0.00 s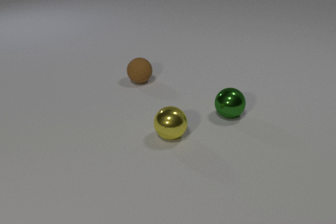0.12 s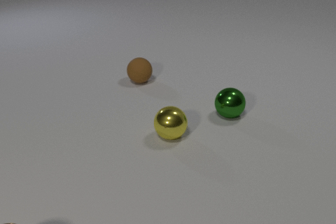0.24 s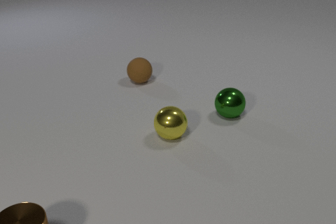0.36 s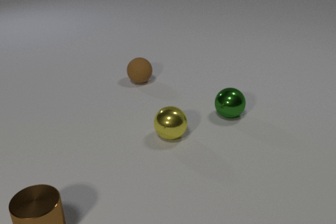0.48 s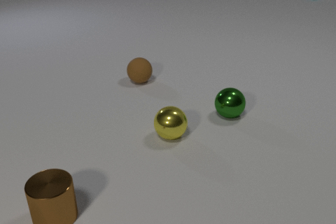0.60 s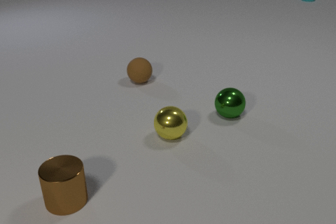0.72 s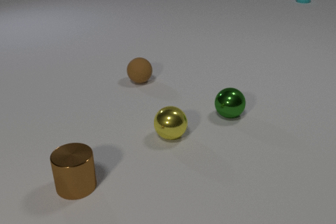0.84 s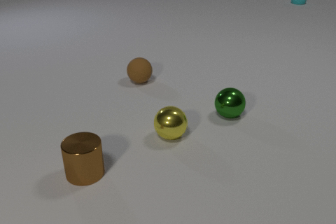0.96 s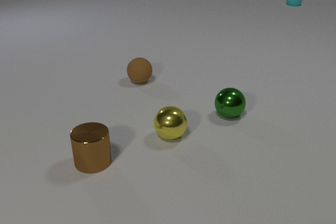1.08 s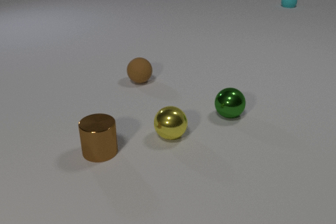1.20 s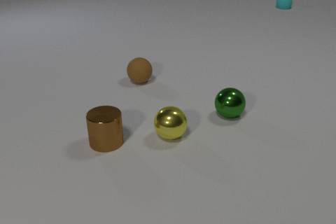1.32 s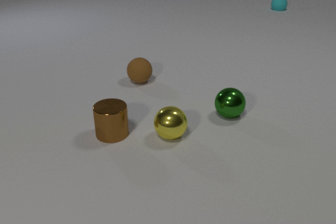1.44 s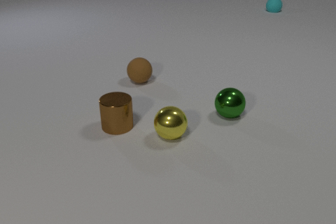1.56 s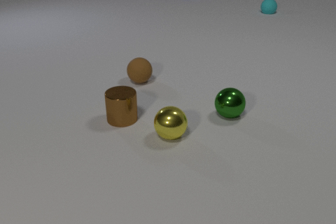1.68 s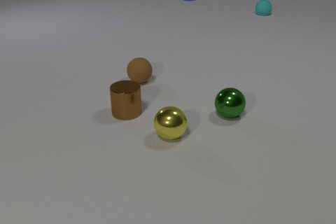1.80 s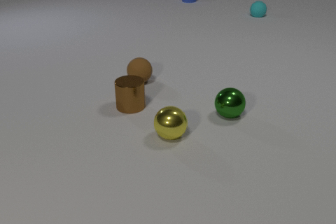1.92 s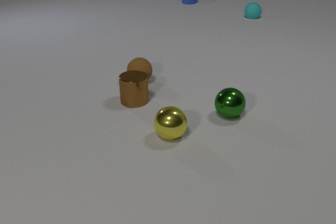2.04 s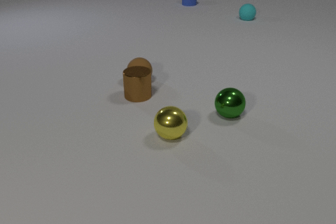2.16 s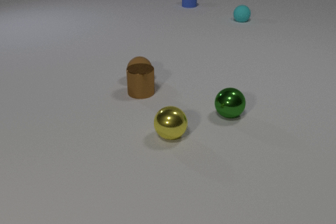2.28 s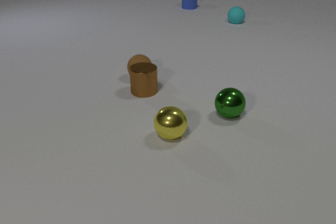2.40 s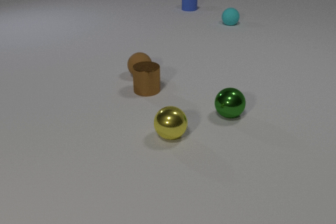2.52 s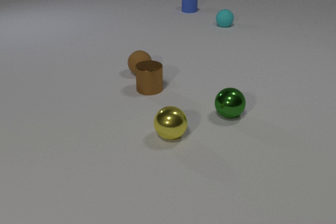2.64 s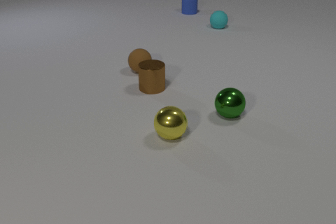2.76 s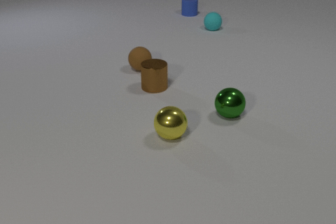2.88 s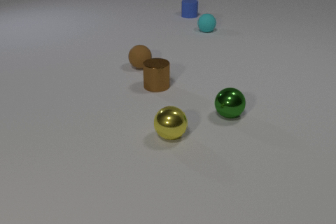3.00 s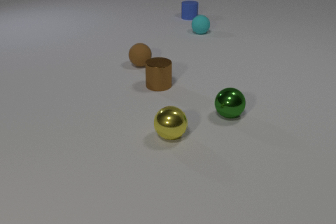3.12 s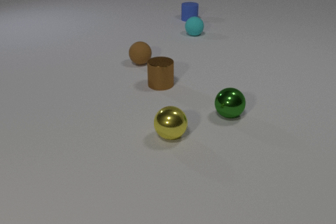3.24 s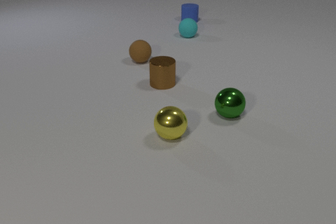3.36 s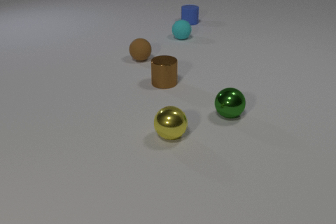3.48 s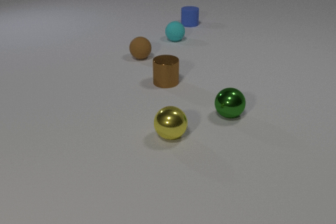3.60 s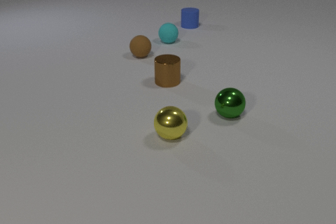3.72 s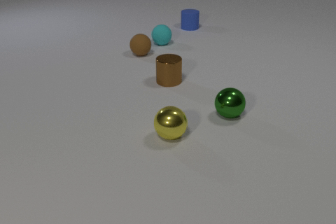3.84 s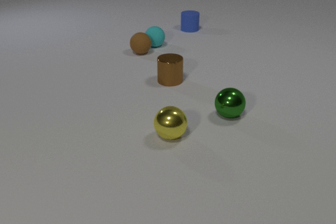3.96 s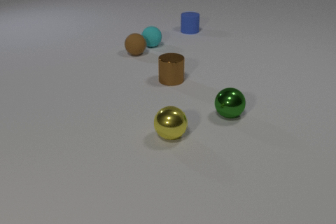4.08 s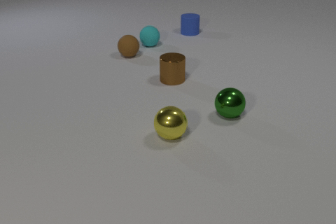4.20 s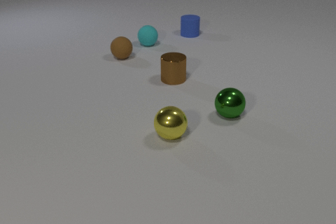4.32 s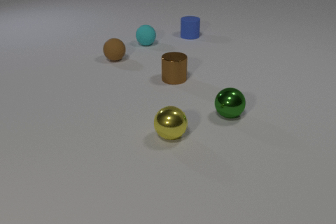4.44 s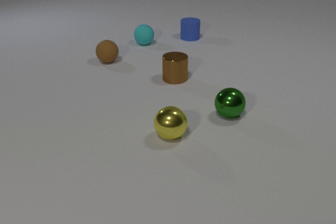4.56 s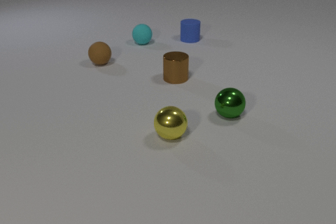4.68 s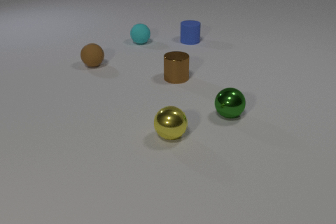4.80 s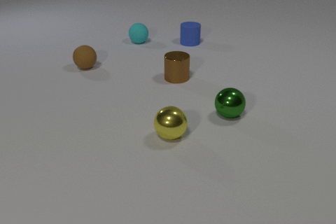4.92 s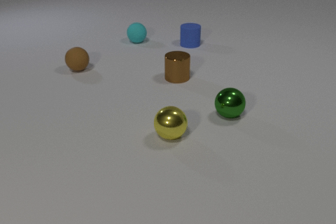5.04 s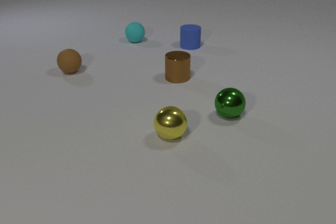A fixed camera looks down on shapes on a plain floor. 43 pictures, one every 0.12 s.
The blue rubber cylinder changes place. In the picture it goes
toward the camera.
The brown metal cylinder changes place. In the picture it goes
away from the camera.
0.00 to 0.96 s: The brown metal cylinder comes in at the bottom edge, slides away from the camera and to the right. The cyan rubber sphere comes in at the top edge, rolls toward the camera and to the left.
0.96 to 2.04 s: The brown metal cylinder slides away from the camera. The blue rubber cylinder comes in at the top edge, slides toward the camera. The cyan rubber sphere rolls toward the camera and to the left.
2.04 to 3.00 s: The brown metal cylinder slides away from the camera and to the right. The brown rubber sphere rolls away from the camera. The blue rubber cylinder slides toward the camera. The cyan rubber sphere rolls toward the camera and to the left. The brown metal cylinder and the brown rubber sphere collide.
3.00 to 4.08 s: The brown metal cylinder slides to the right and away from the camera. The brown rubber sphere rolls away from the camera and to the left. The blue rubber cylinder slides toward the camera. The cyan rubber sphere rolls to the left and toward the camera. The brown rubber sphere and the cyan rubber sphere collide.
4.08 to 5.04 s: The brown metal cylinder slides to the right. The brown rubber sphere rolls to the left and toward the camera. The blue rubber cylinder slides toward the camera. The cyan rubber sphere rolls to the left and away from the camera.
How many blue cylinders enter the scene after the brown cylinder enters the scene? 1.
What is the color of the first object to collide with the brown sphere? brown.
Are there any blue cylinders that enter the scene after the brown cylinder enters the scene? yes.
